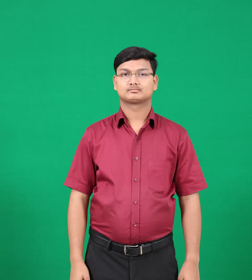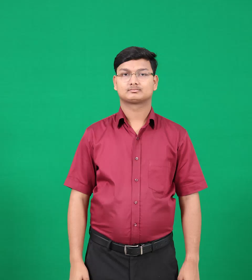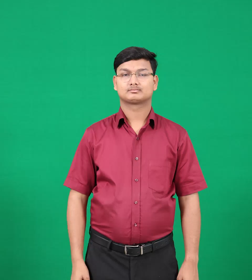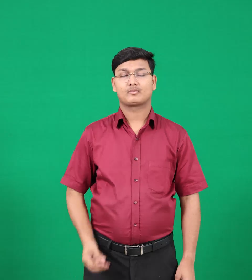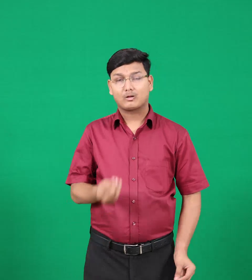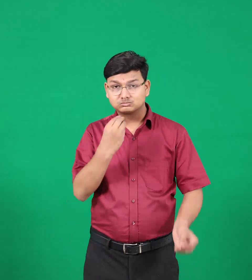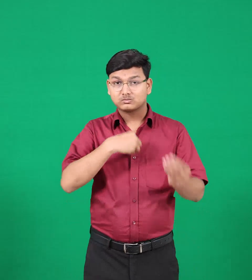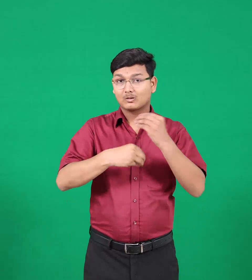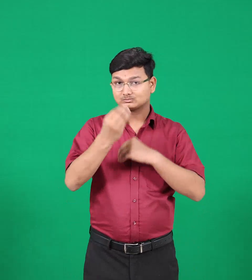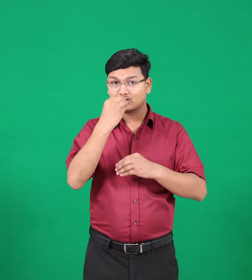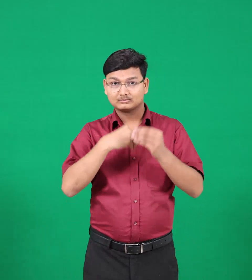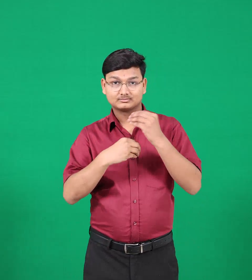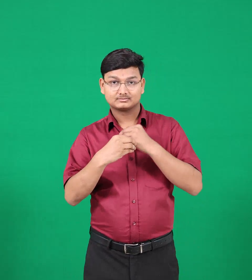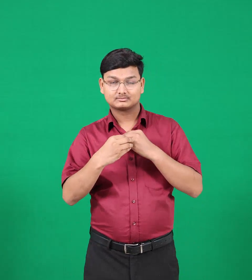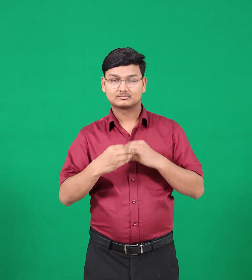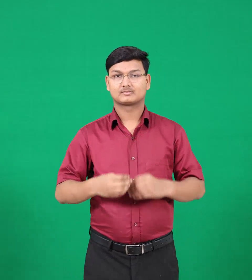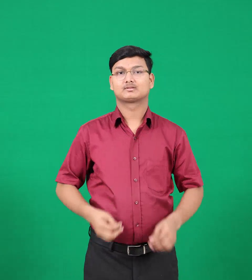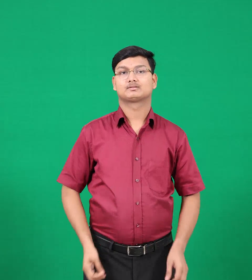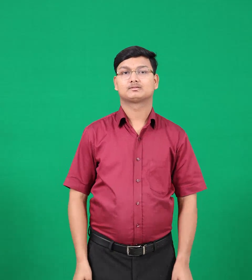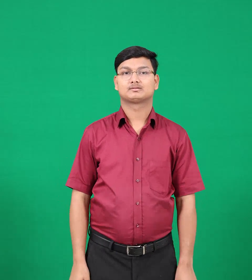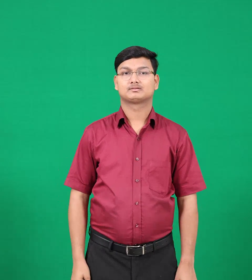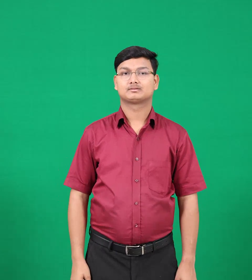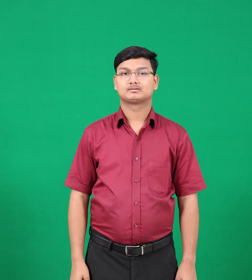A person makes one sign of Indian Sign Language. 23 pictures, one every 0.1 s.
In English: eats
